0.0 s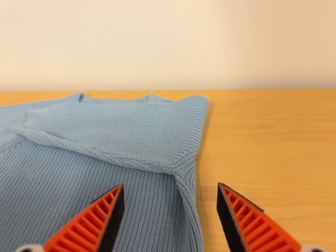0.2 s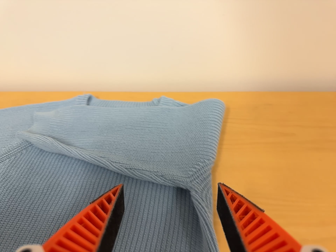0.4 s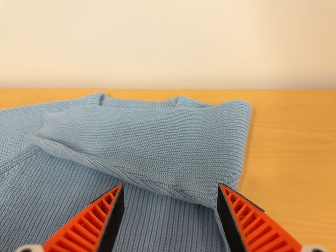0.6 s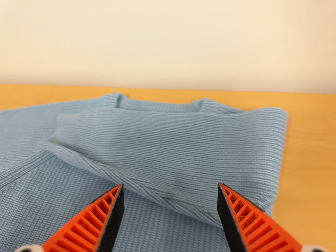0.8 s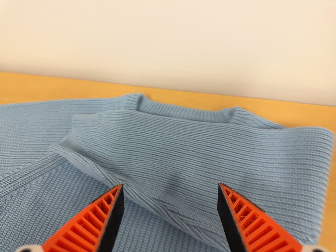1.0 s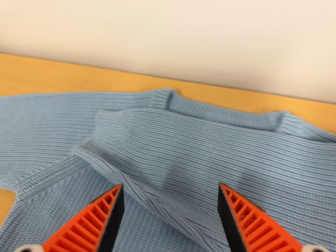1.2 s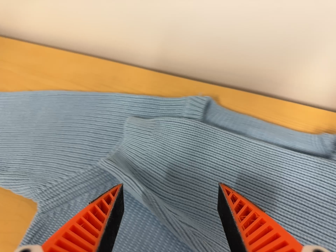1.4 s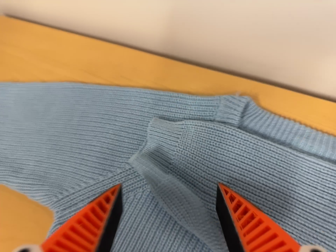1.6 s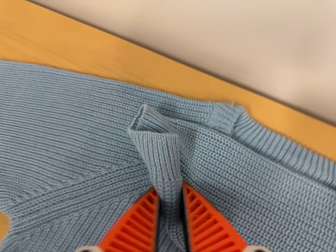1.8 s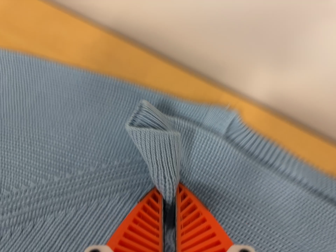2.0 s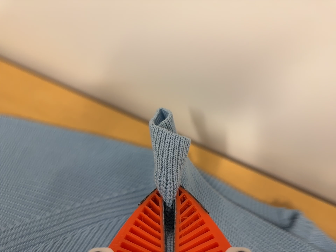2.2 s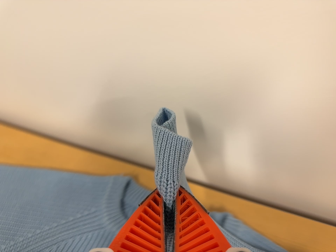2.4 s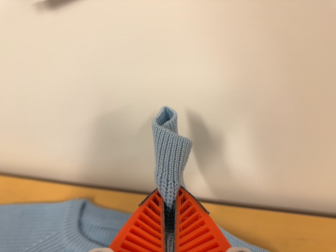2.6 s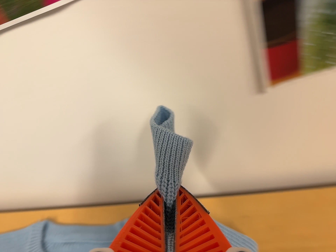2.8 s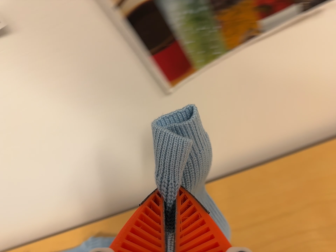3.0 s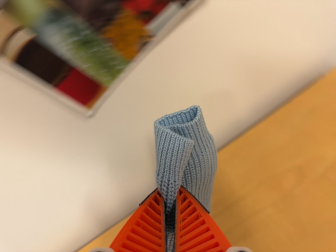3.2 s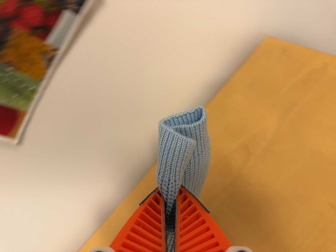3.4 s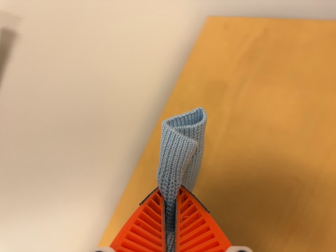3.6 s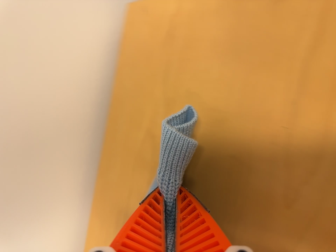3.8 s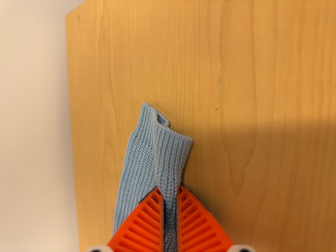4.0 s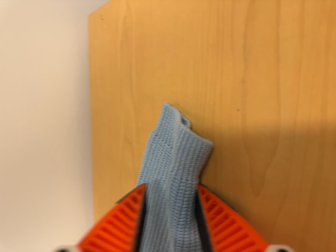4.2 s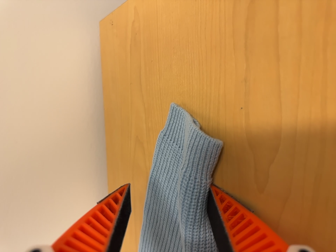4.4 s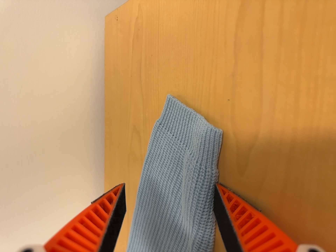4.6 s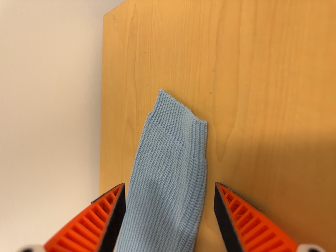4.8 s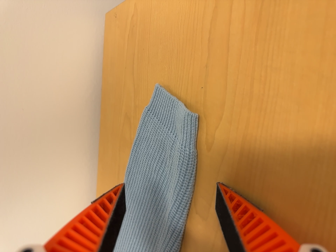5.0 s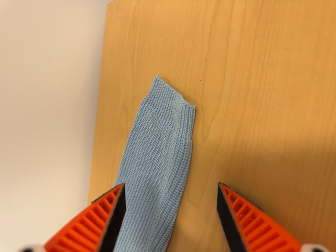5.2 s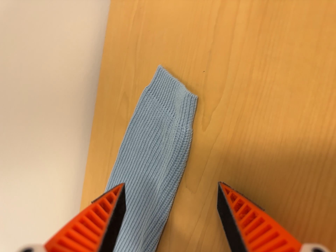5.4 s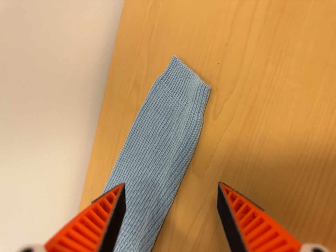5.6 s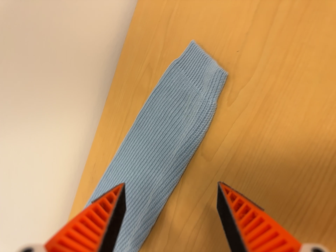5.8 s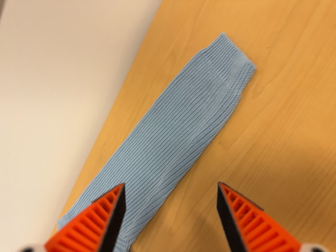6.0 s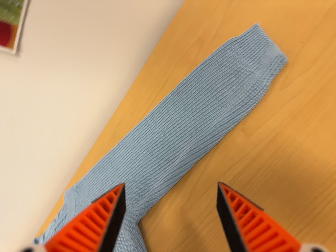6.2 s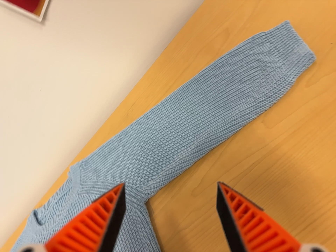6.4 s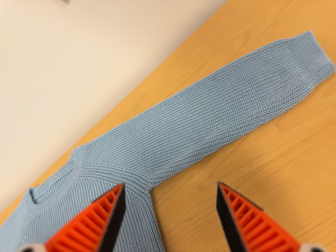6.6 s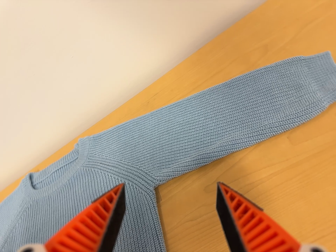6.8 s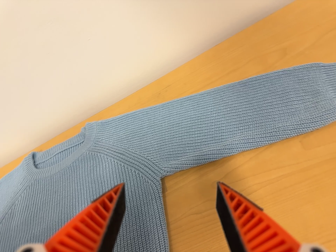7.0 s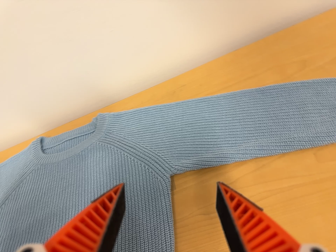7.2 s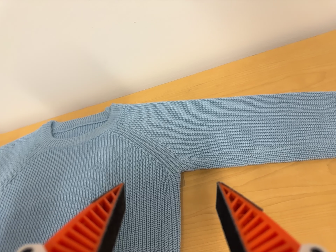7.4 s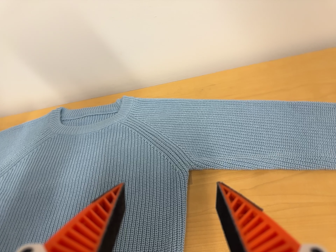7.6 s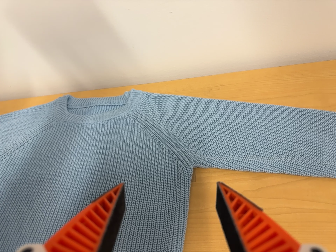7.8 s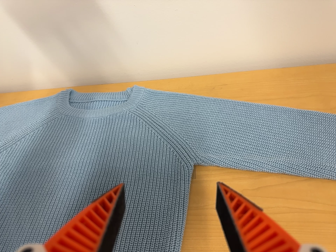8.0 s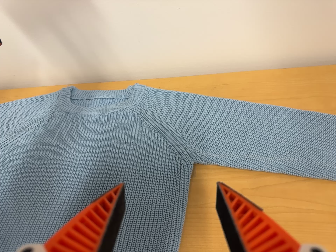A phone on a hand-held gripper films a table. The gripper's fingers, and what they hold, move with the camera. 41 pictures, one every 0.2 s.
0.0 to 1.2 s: The camera swings to its left by about 15 degrees, and the scene slides to the right. It travels forward, toward the top of its view and to its left, about 28 cm, so what stands in front looms larger. Its aim tips toward the bottom of its view by about 20 degrees. It rolls about its line of sight by about 10 degrees, and the scene rotates clockwise.
1.2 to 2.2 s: The camera pans to its right by about 15 degrees. It travels backward, about 7 cm, so what stands in front gets smaller. Its aim tips toward the top of its view by about 10 degrees, and the scene shifts downward.
2.2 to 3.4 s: The camera travels to its right, about 50 cm, so close, fixed things drift to the left. Its aim tips toward the top of its view by about 10 degrees, and the scene shifts downward. It rolls about its line of sight by about 80 degrees, and the scene rotates counterclockwise.
3.4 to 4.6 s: The camera travels to its right, about 14 cm. It rolls about its line of sight by about 25 degrees, and the scene rotates counterclockwise.
4.6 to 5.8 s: The camera travels to its left, toward the bottom of its view and backward, about 10 cm. It rolls about its line of sight by about 25 degrees, and the scene rotates clockwise.
5.8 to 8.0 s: The camera travels to its left, about 24 cm, so close, fixed things drift to the right. It rolls about its line of sight by about 60 degrees, and the scene rotates clockwise.
The film runs backward here.
